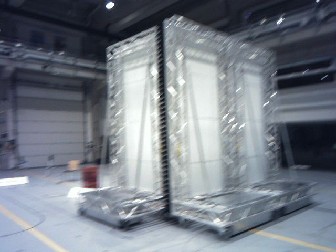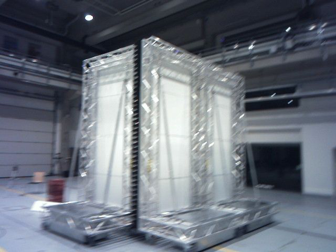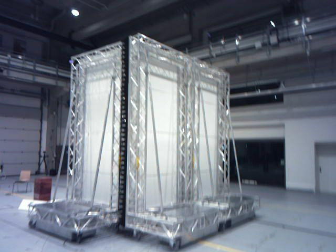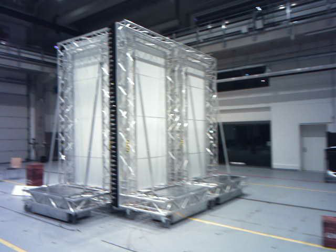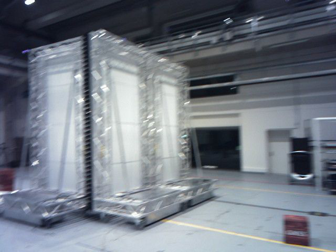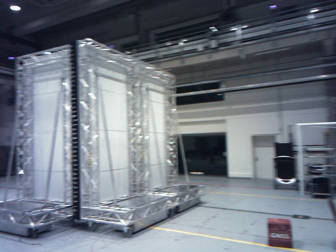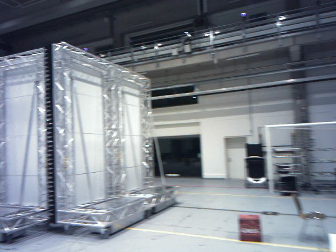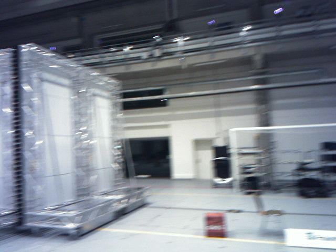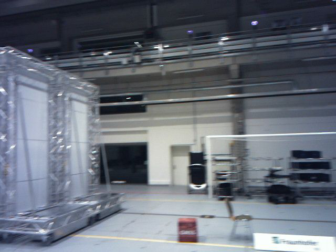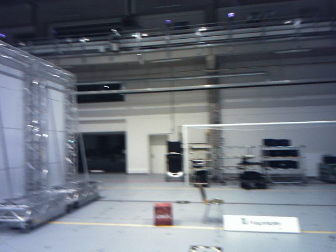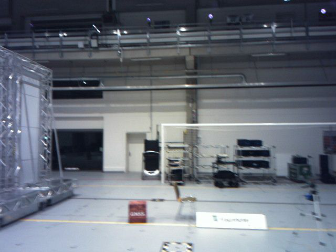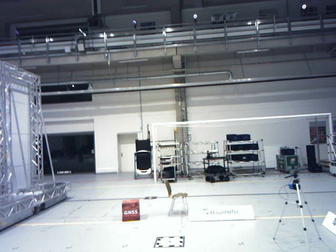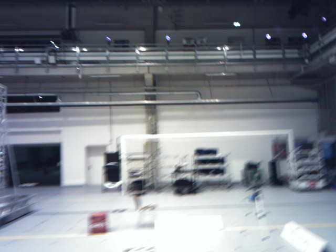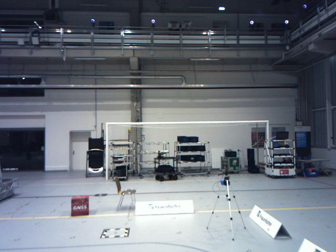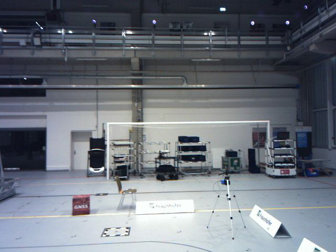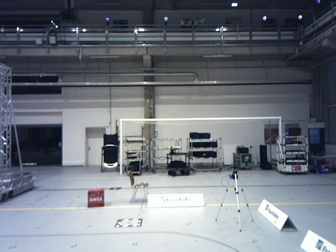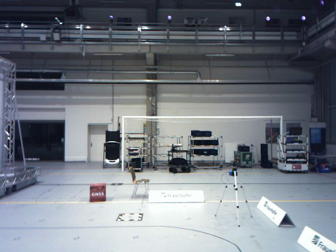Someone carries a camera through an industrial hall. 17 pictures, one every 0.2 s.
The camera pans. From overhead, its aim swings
clockwise.
The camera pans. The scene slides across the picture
to the left.
0.0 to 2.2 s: The camera swings to its right by about 45 degrees, and the scene slides to the left. It travels backward, about 2 m.
2.2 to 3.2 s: The camera travels backward, about 1 m, so what stands in front gets smaller.
The film runs backward here.
